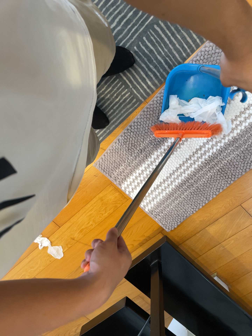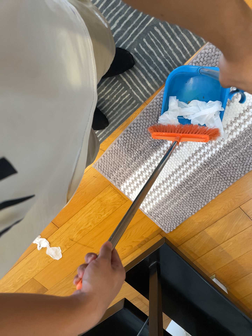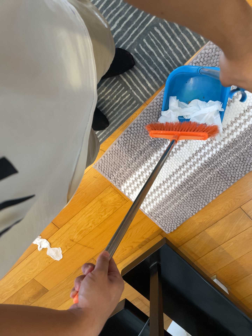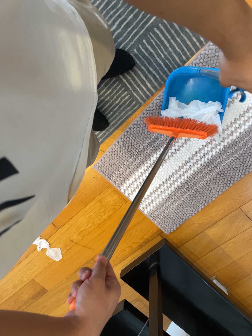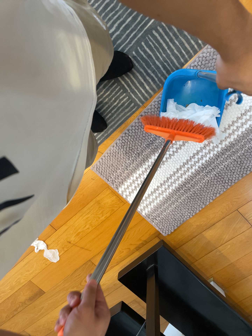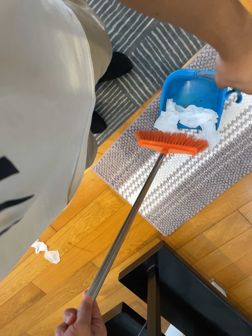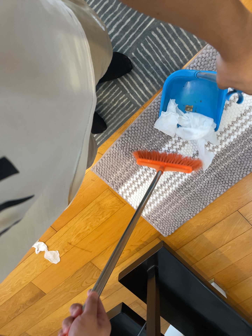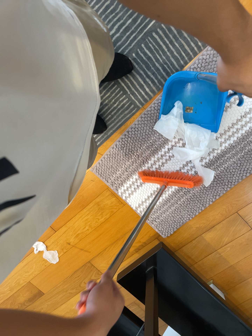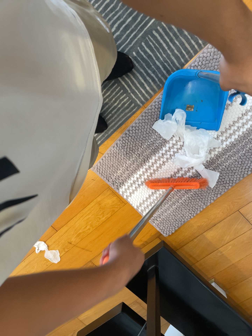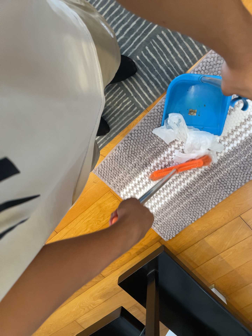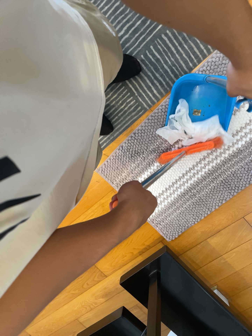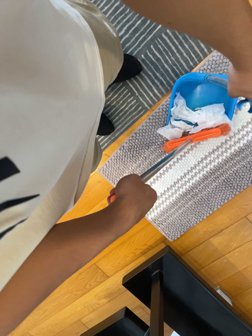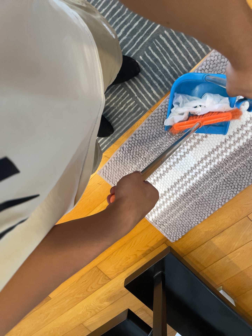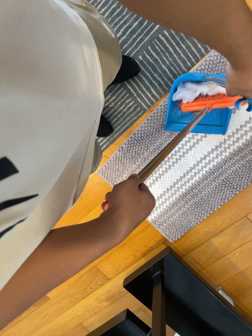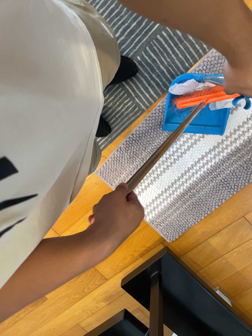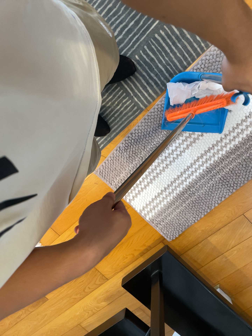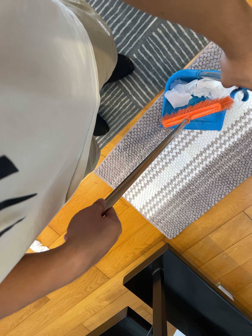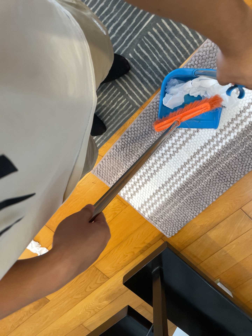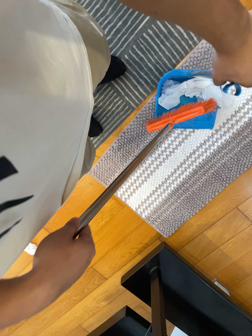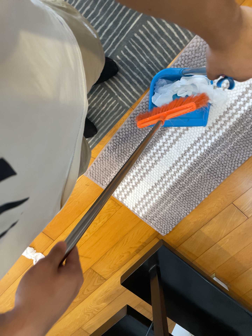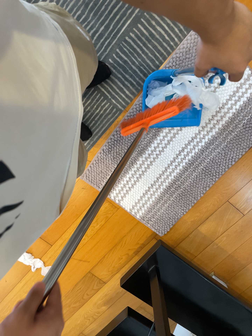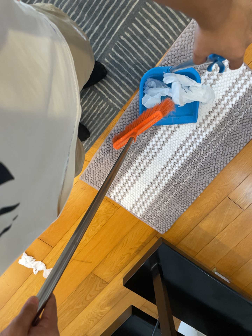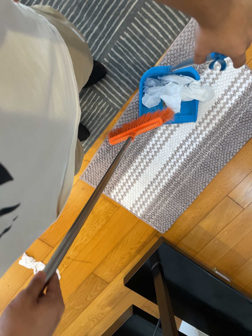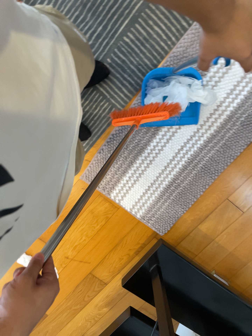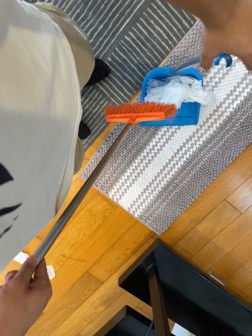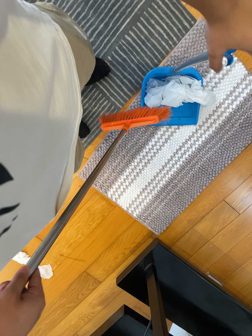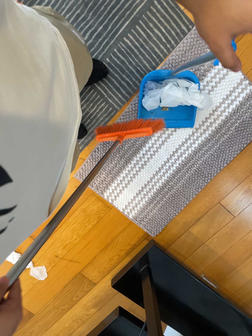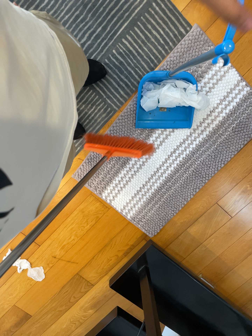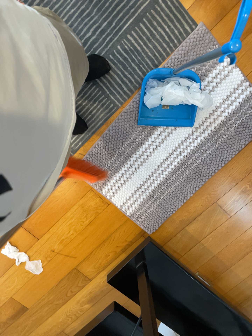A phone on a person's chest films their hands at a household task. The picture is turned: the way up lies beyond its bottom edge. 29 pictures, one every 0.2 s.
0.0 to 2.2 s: The camera shifts only a little, or ends up much as it began.
2.2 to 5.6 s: The camera travels toward the bottom of its view and to its left, about 10 cm.
The film runs forward here.
